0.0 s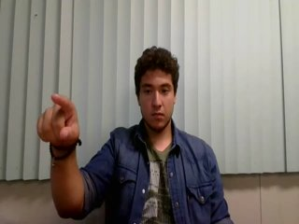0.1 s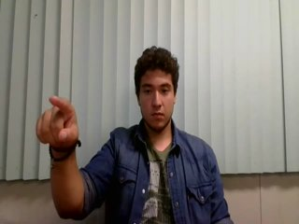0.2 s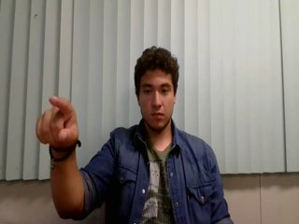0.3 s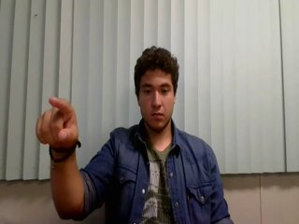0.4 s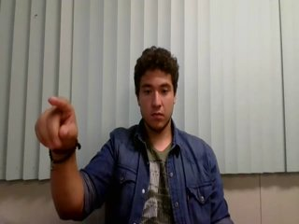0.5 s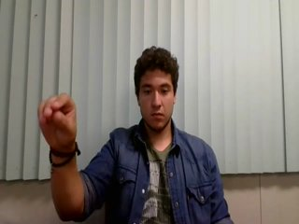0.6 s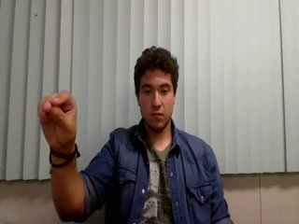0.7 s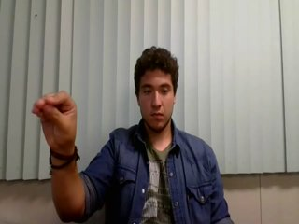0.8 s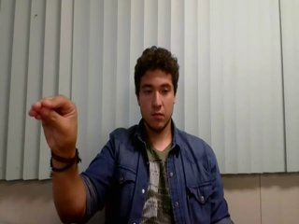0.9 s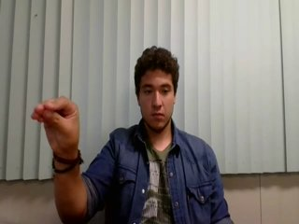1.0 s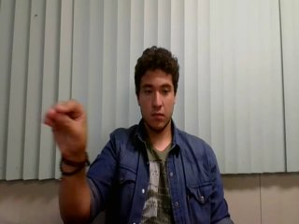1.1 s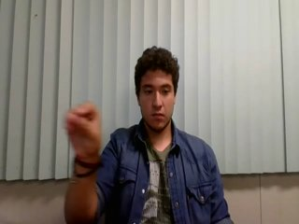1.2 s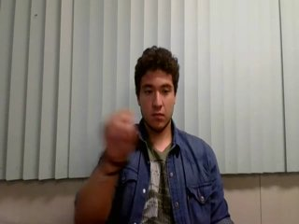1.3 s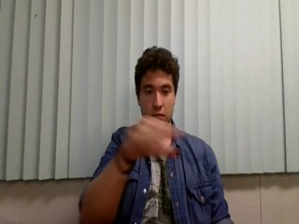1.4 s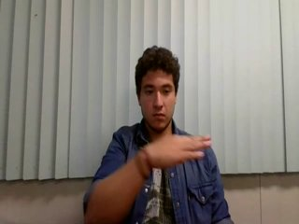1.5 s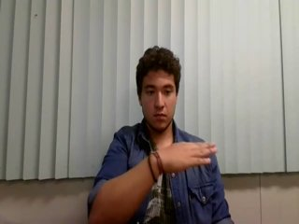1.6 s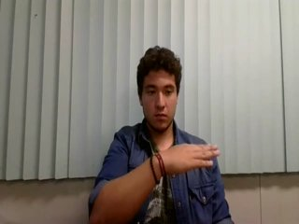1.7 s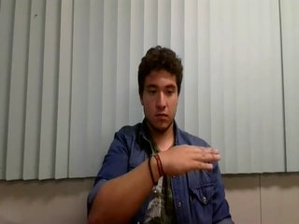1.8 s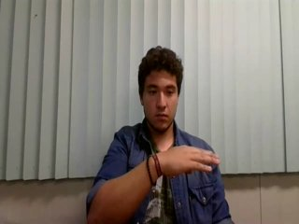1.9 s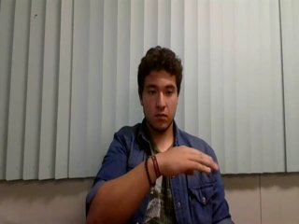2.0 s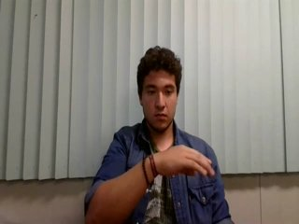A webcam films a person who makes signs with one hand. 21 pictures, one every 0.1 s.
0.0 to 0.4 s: Pointing with one finger.
0.5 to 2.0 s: On the screen the hand sweeps to the right. The name of the sign: Throw left.
